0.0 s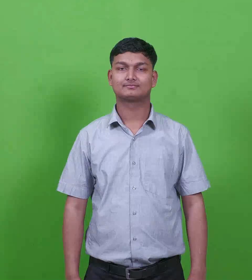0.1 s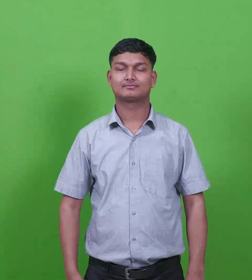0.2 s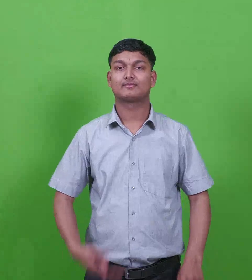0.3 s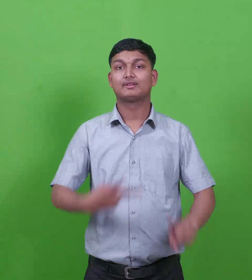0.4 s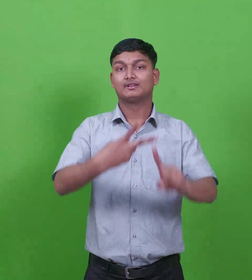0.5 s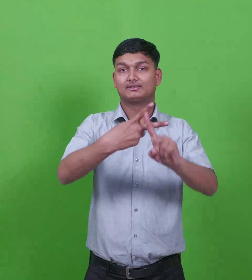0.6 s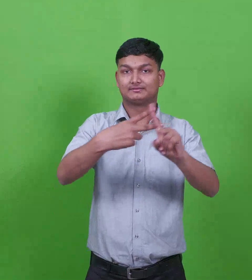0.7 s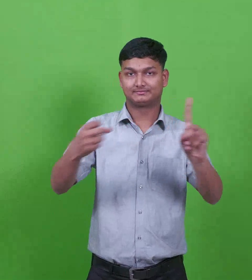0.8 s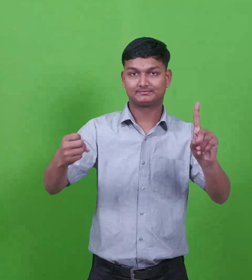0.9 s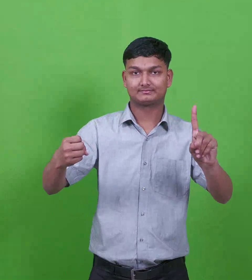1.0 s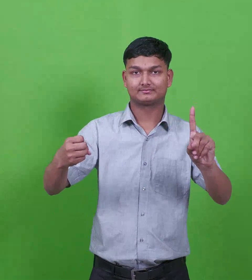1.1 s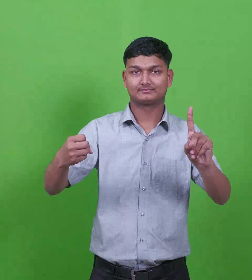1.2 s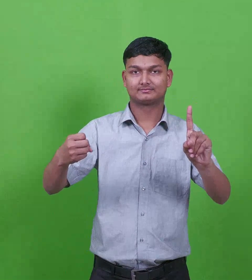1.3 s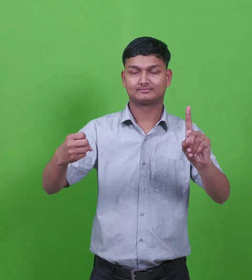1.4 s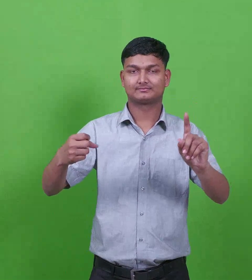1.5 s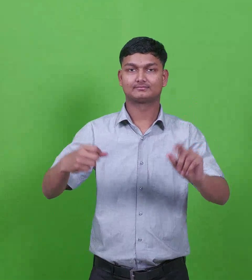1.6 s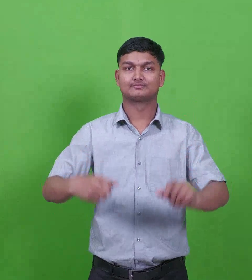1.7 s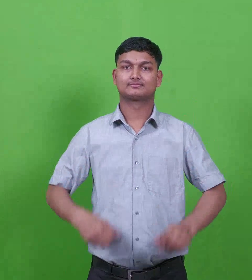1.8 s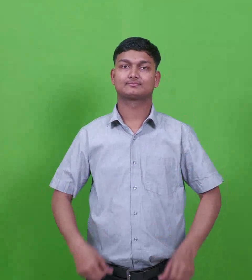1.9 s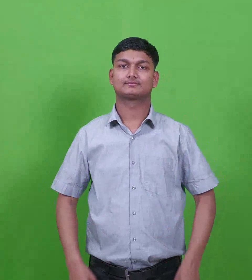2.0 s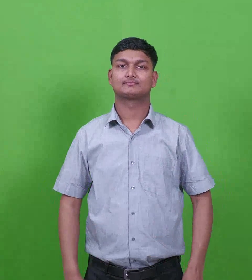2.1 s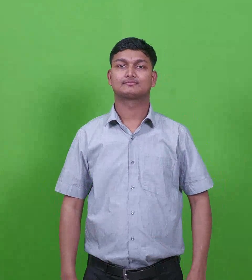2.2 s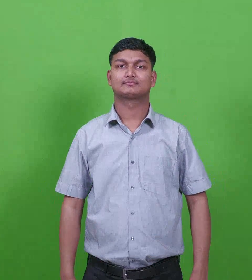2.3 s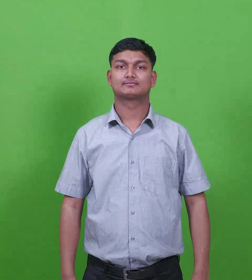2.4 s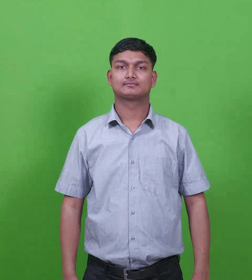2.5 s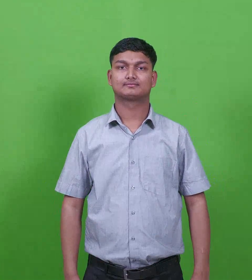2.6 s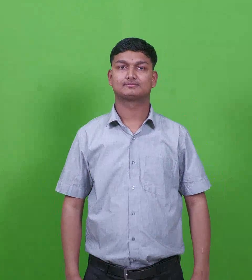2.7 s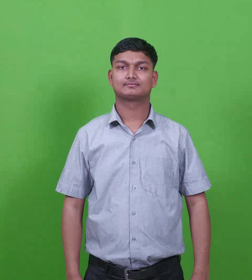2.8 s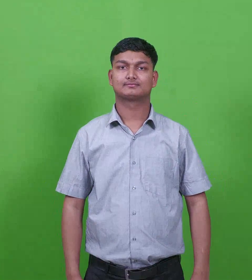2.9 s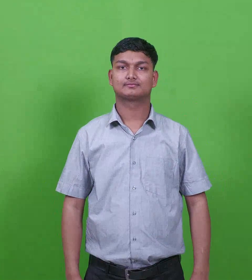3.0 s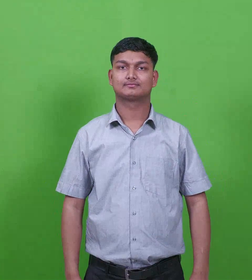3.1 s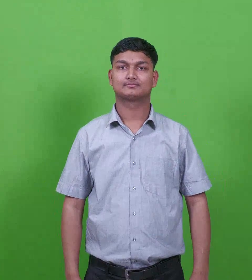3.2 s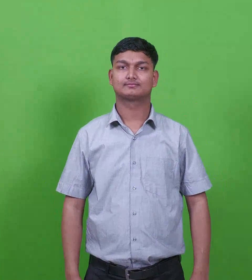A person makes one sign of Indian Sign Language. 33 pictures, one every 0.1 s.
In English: calneh
